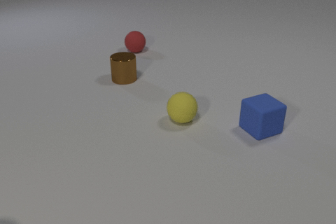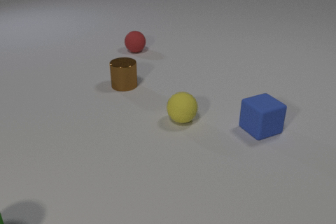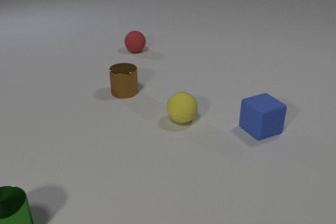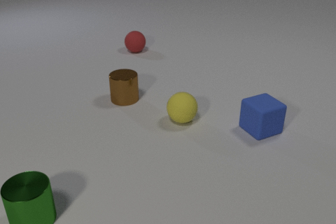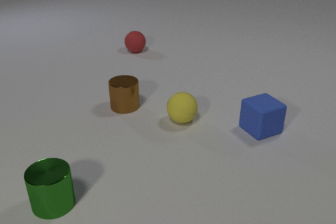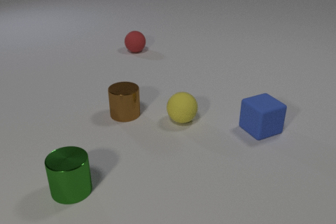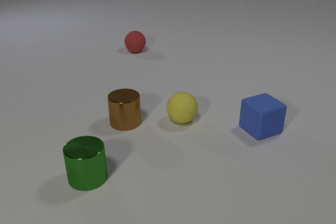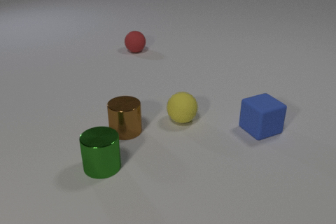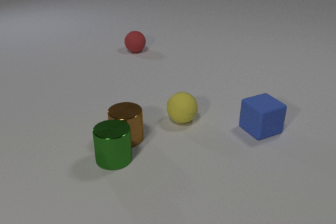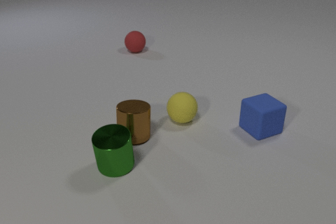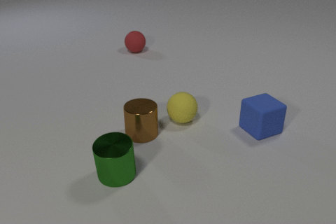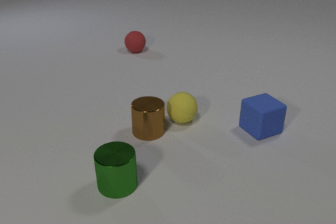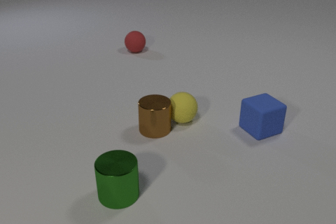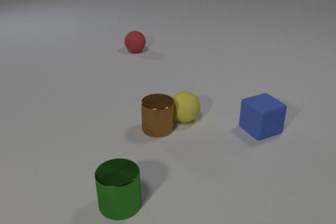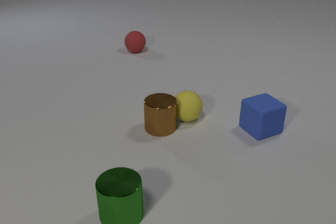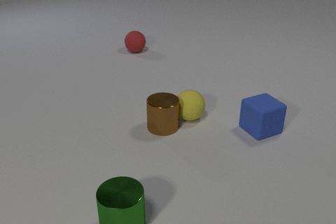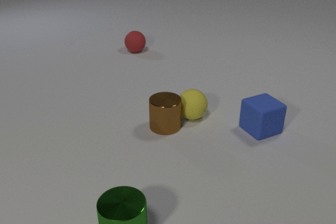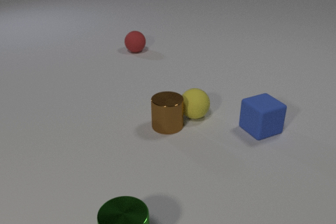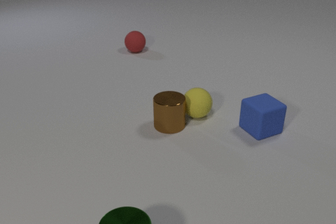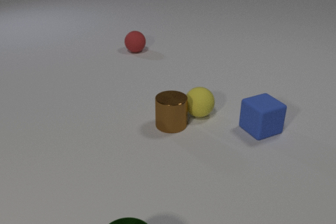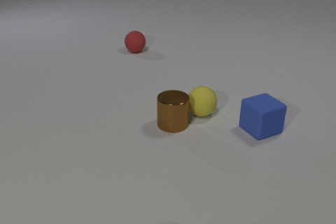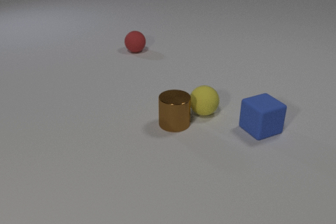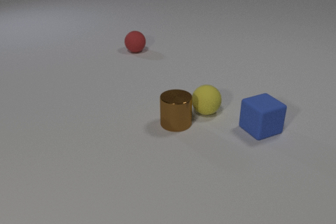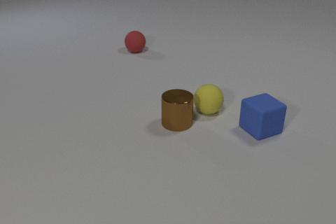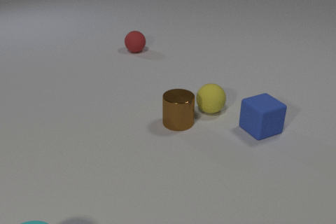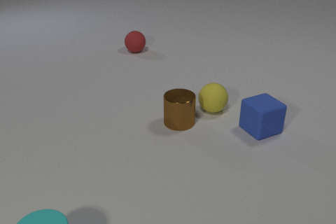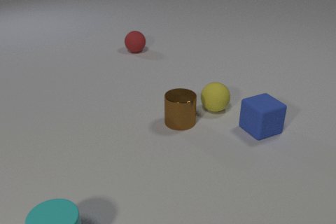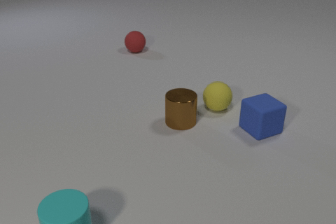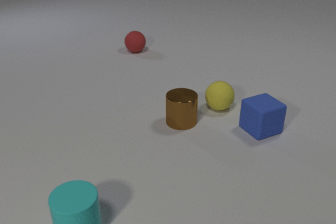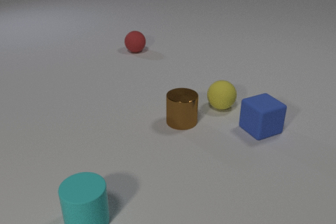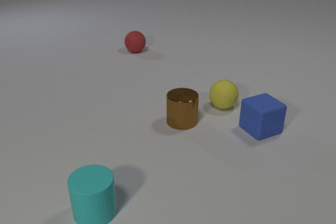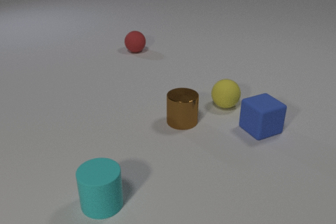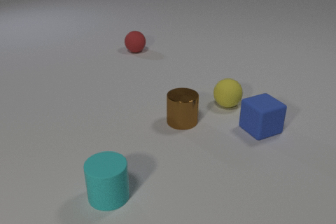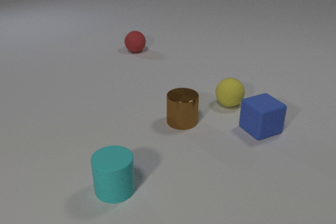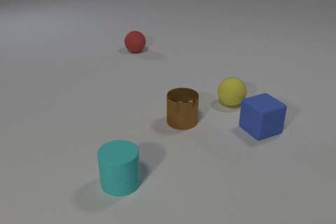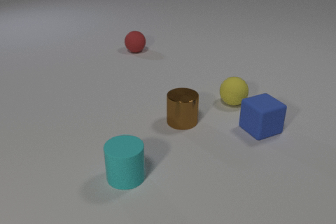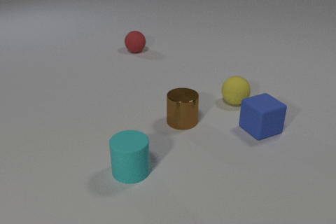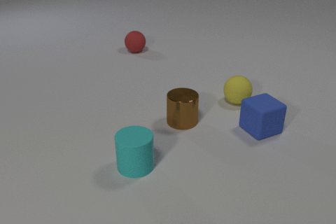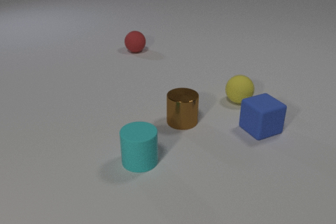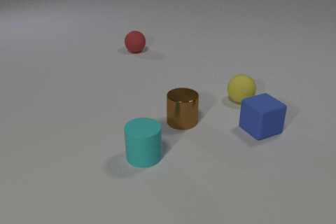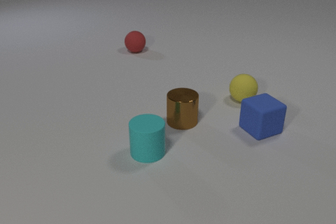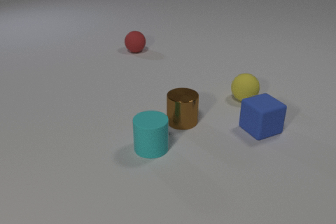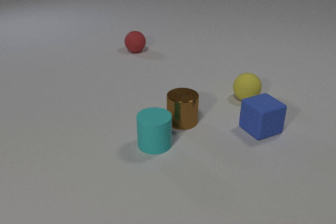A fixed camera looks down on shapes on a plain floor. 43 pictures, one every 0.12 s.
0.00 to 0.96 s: The green metal cylinder comes in at the bottom edge, slides to the right and away from the camera. The brown metal cylinder slides toward the camera. The green metal cylinder and the brown metal cylinder collide.
0.96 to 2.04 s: The green metal cylinder slides toward the camera. The brown metal cylinder slides to the right and away from the camera. The yellow rubber sphere rolls to the right and away from the camera. The brown metal cylinder and the yellow rubber sphere collide.
2.04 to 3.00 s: The green metal cylinder slides toward the camera, leaves at the bottom edge. The brown metal cylinder slides to the right and away from the camera. The yellow rubber sphere rolls to the right and away from the camera. The cyan rubber cylinder comes in at the bottom edge, slides to the right and away from the camera.
3.00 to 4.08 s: The yellow rubber sphere rolls to the right and away from the camera. The cyan rubber cylinder slides away from the camera and to the right.
4.08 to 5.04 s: The yellow rubber sphere rolls to the right and away from the camera. The cyan rubber cylinder slides away from the camera and to the right.
How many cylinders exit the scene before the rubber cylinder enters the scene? 1.
How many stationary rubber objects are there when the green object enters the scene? 3.
What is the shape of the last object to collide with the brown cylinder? sphere.
